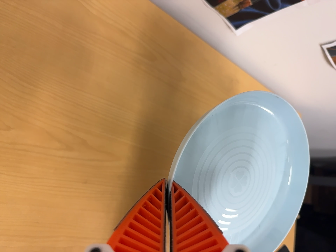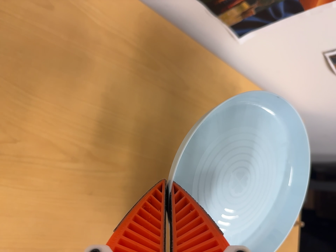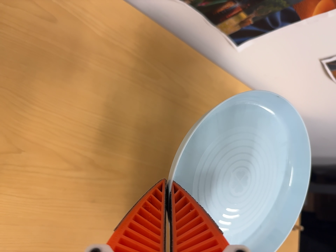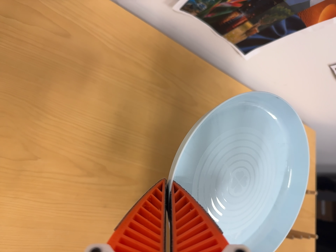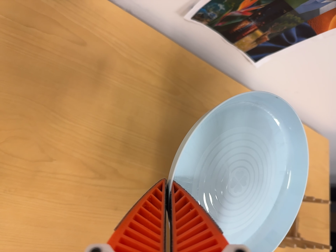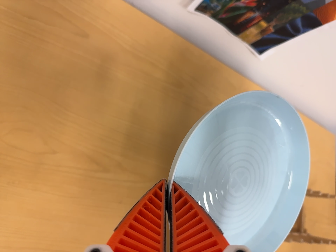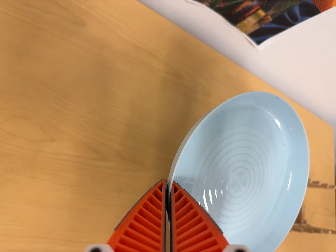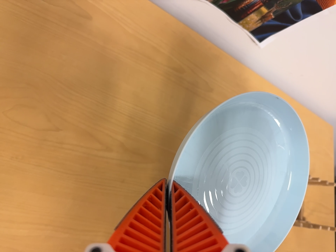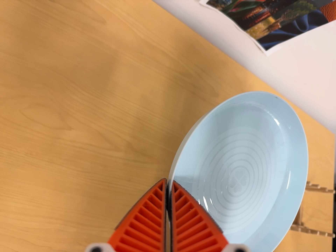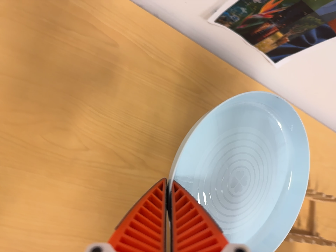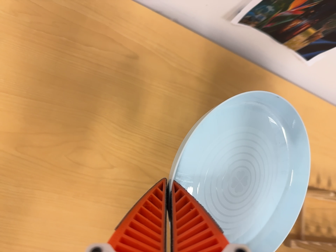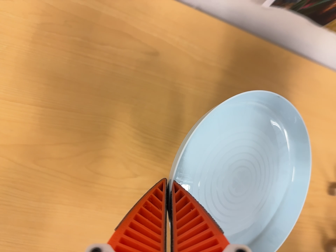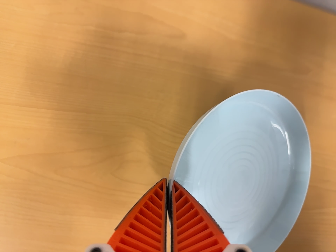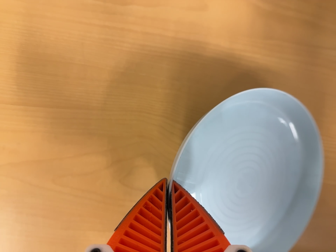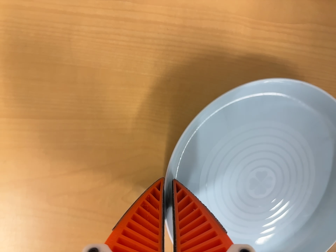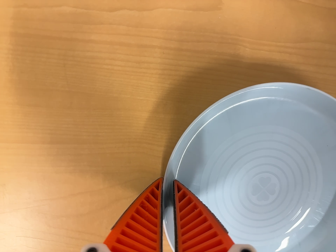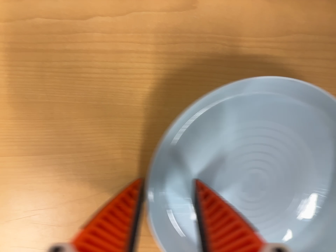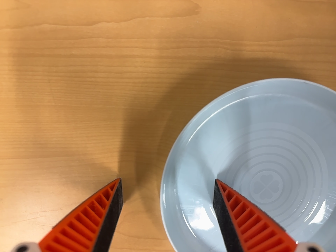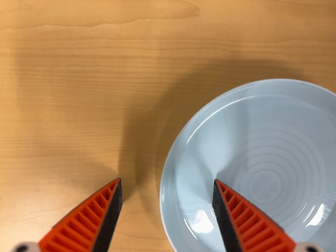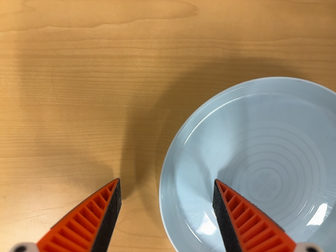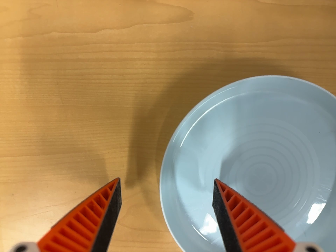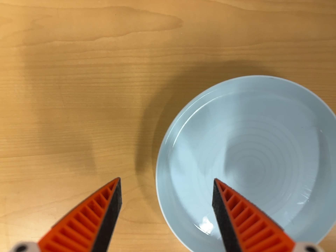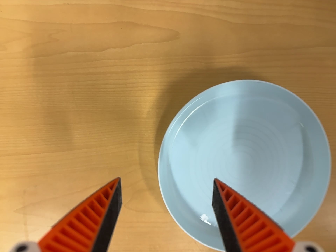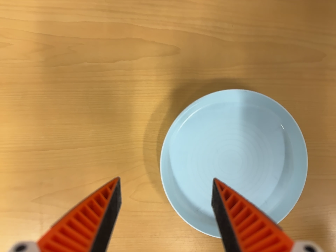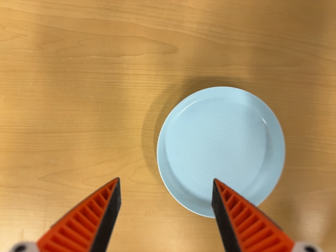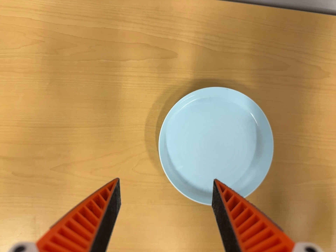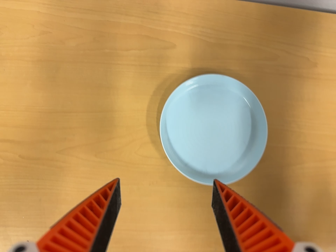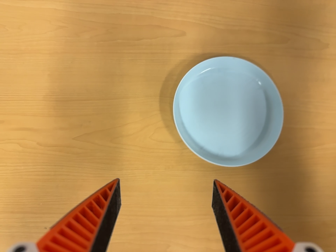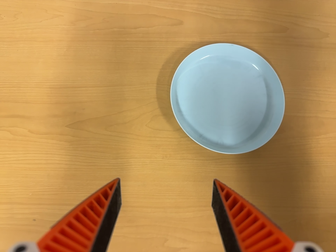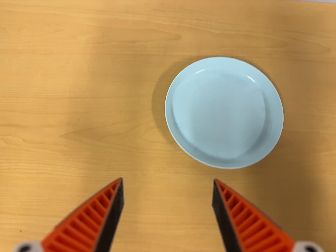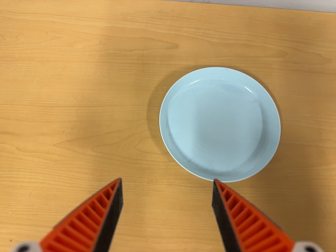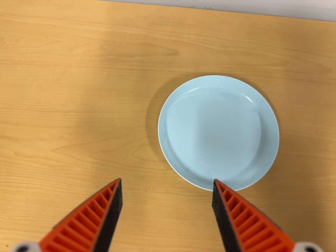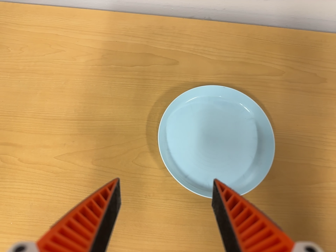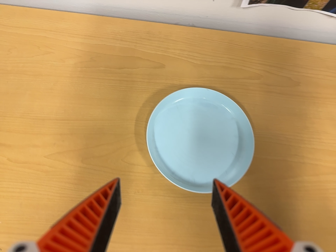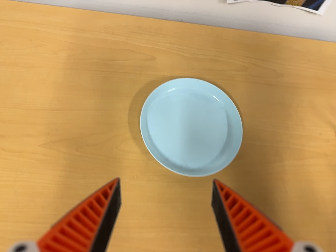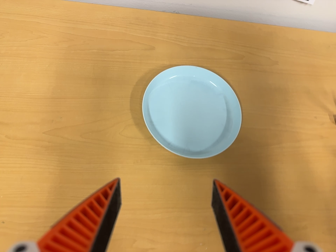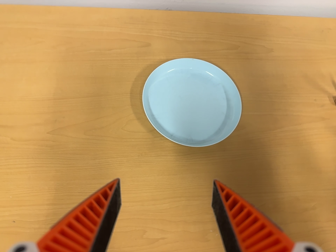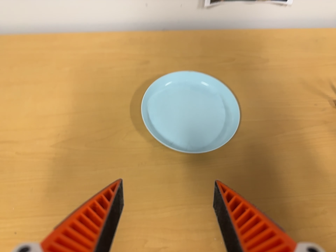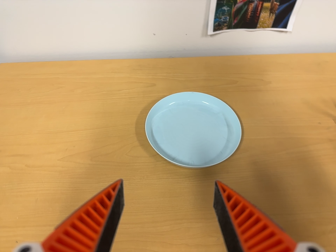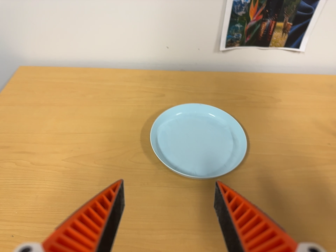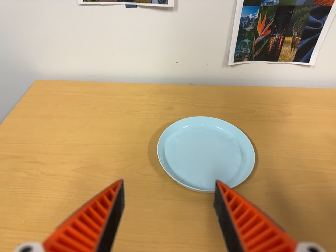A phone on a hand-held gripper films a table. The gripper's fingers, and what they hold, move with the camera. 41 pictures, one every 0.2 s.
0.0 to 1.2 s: The camera shifts only a little, or ends up much as it began.
1.2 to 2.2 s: The scene slides to the right, as the camera pans about 15 degrees to its left. It travels toward the top of its view, about 10 cm, so close, fixed things drift downward.
2.2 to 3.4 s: The camera swings to its left by about 15 degrees, and the scene slides to the right. It travels forward and toward the top of its view, about 18 cm, so what stands in front looms larger. Its aim tips toward the bottom of its view by about 20 degrees. It rolls about its line of sight by about 10 degrees, and the scene rotates counterclockwise.
3.4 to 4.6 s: The camera travels backward, about 12 cm, so what stands in front gets smaller.
4.6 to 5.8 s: The camera travels toward the bottom of its view, about 22 cm. Its aim tips toward the top of its view by about 20 degrees.
5.8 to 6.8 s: The camera travels backward, about 5 cm, so what stands in front gets smaller.
6.8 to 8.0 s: The camera pans to its left by about 10 degrees. It travels toward the bottom of its view and to its right, about 16 cm. Its aim tips toward the top of its view by about 25 degrees.
The film runs backward here.
